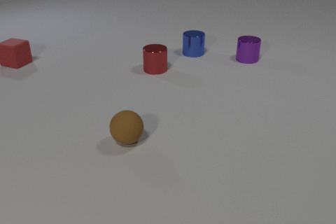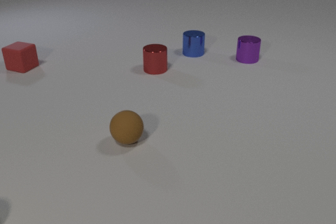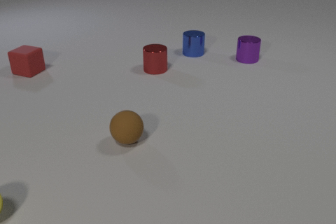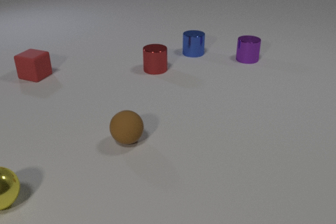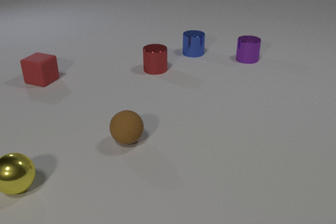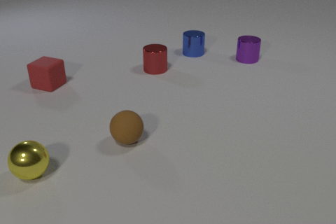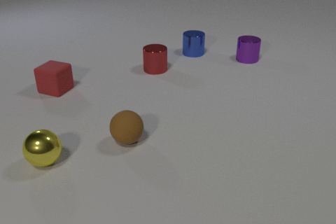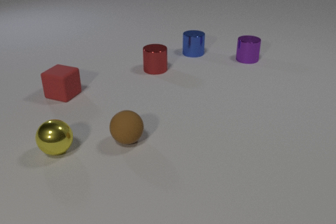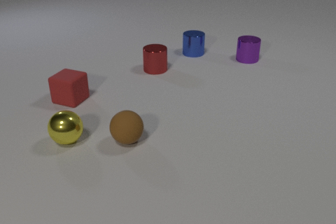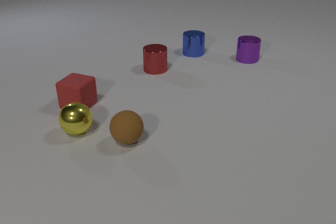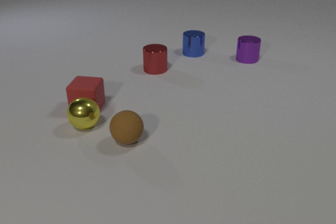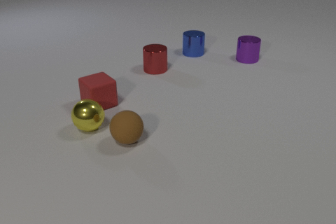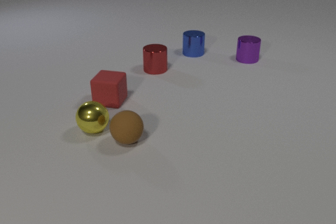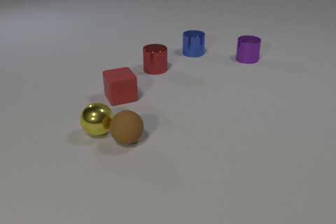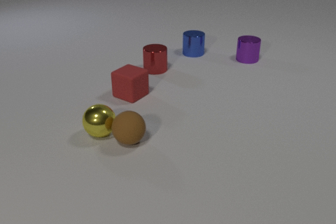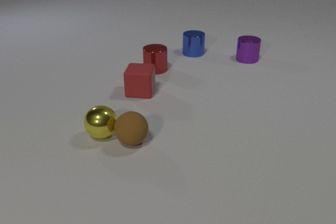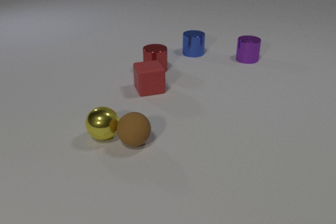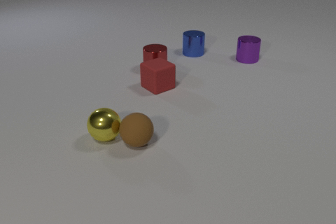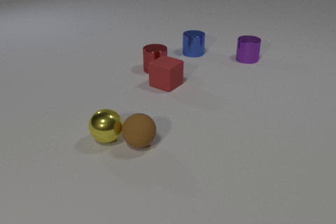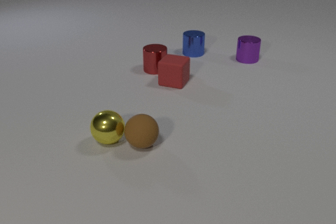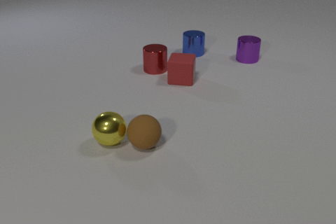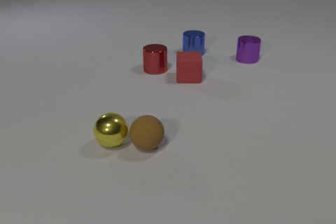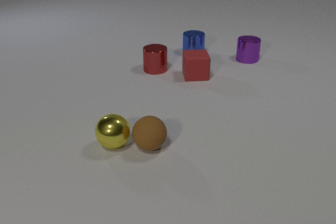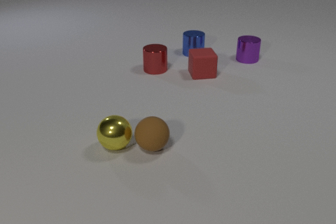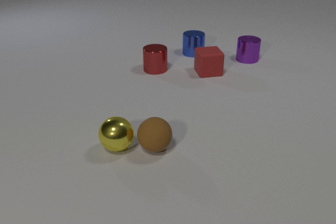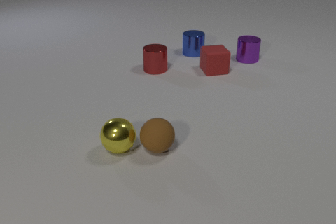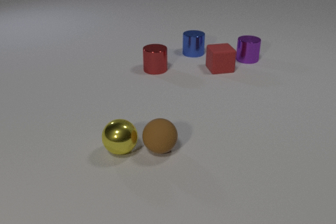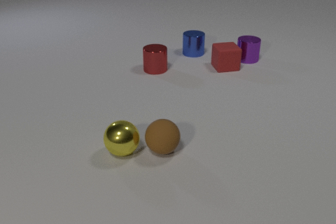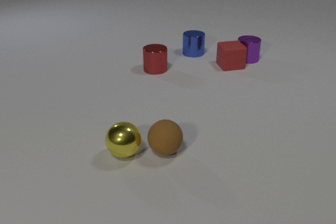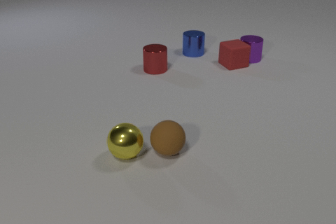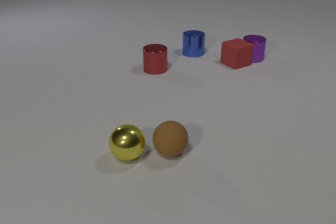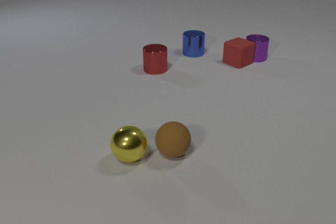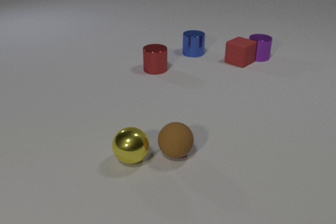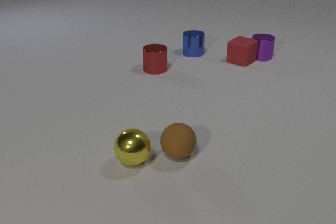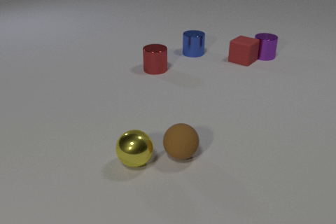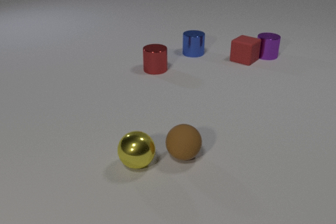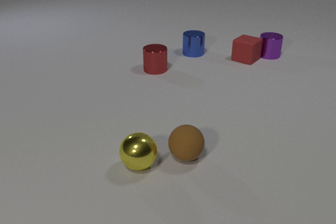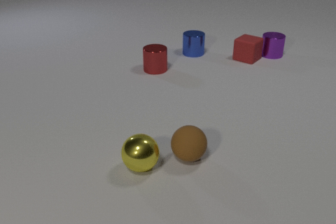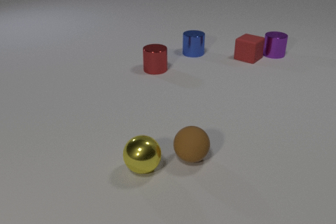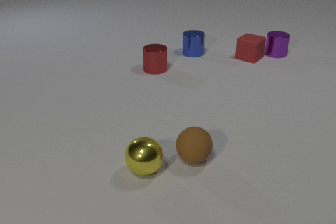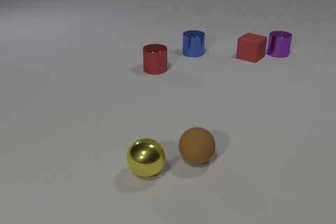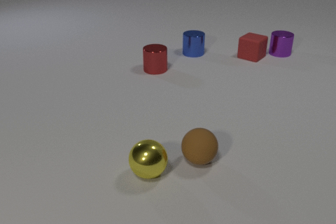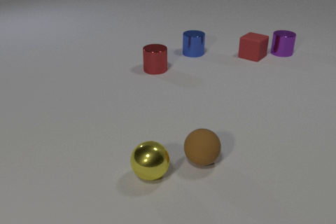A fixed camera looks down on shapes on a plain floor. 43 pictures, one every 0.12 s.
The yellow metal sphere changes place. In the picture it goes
to the right.
The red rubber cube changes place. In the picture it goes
to the right.
0.00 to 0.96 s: The yellow metal sphere comes in at the left edge, rolls away from the camera and to the right. The red rubber cube slides toward the camera and to the right.
0.96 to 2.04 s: The yellow metal sphere rolls to the right. The red rubber cube slides to the right. The brown rubber sphere rolls to the right. The yellow metal sphere and the red rubber cube collide. The yellow metal sphere and the brown rubber sphere collide.
2.04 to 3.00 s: The yellow metal sphere rolls toward the camera and to the right. The red rubber cube slides to the right and away from the camera. The brown rubber sphere rolls to the right and toward the camera.
3.00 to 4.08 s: The yellow metal sphere rolls toward the camera and to the right. The red rubber cube slides away from the camera and to the right. The brown rubber sphere rolls to the right and toward the camera. The purple metal cylinder slides to the right and away from the camera. The red rubber cube and the purple metal cylinder collide.
4.08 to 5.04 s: The yellow metal sphere rolls toward the camera and to the right. The red rubber cube slides away from the camera and to the right. The brown rubber sphere rolls to the right. The purple metal cylinder slides to the right and away from the camera.
How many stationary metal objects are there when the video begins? 3.
What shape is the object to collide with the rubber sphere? sphere.
Are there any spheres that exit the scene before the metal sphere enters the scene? no.
